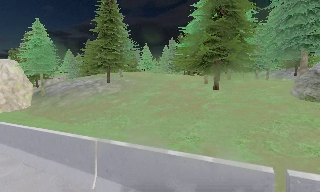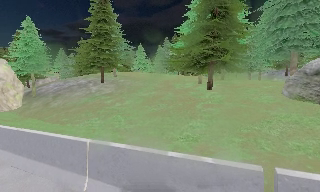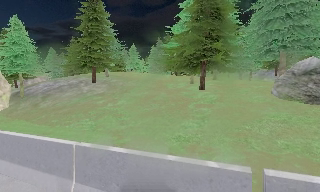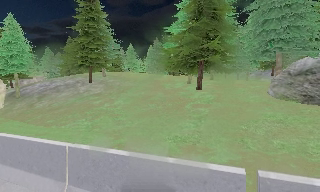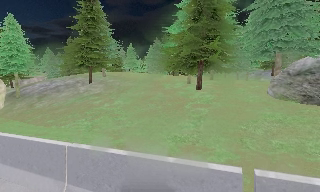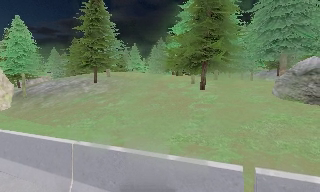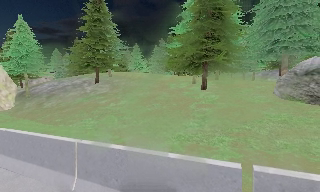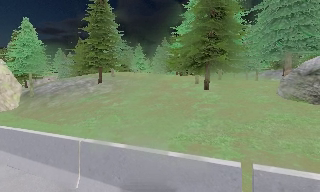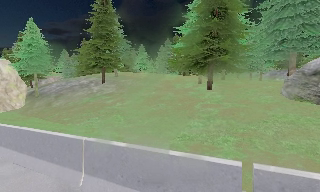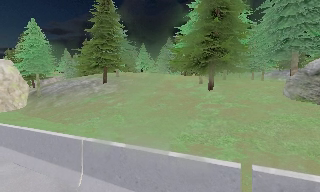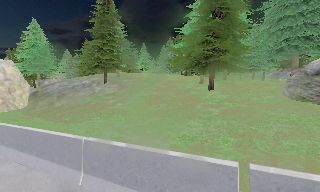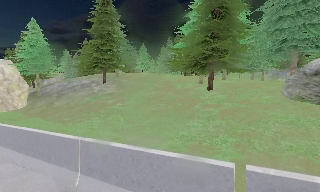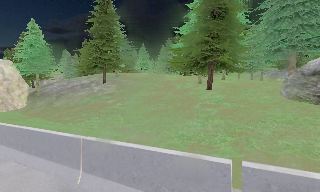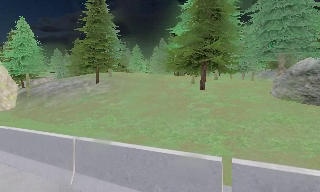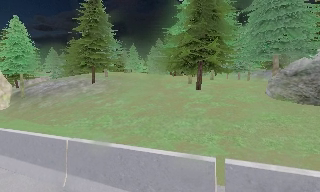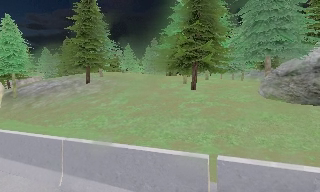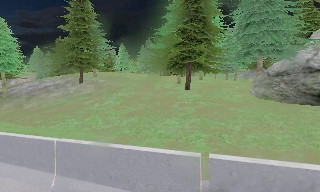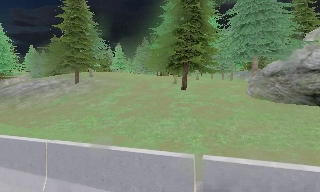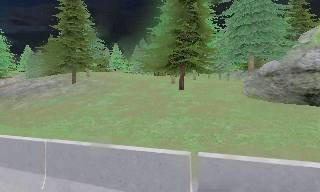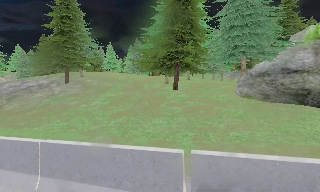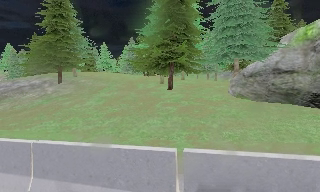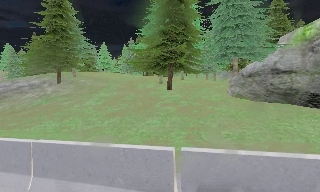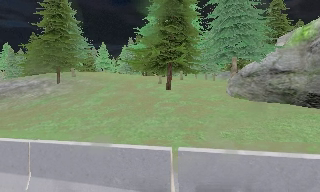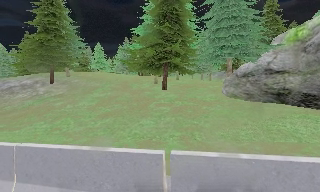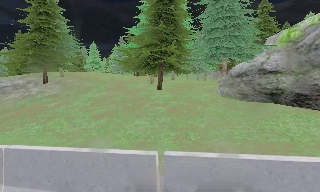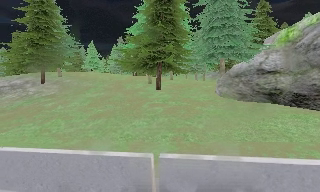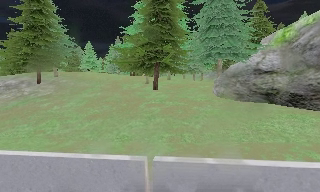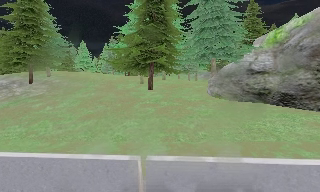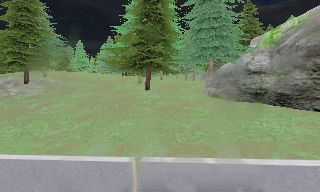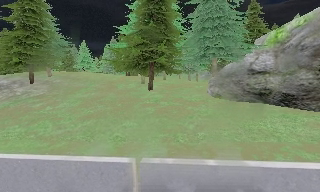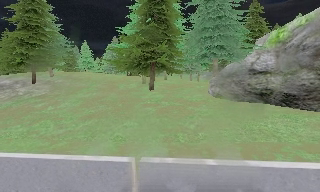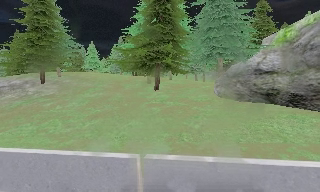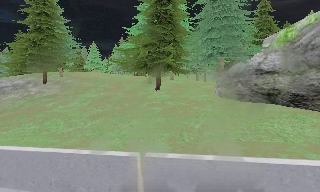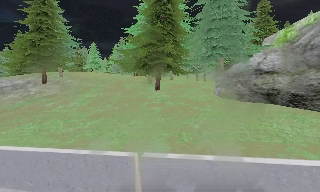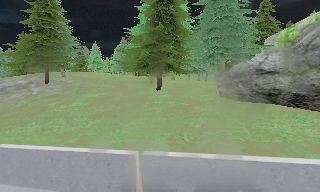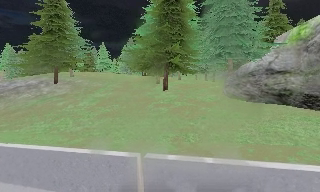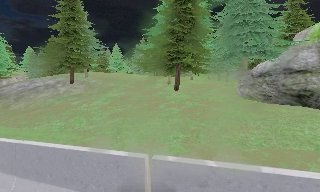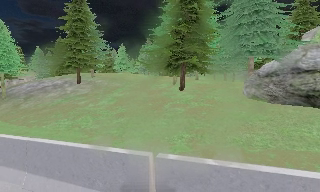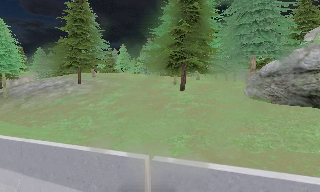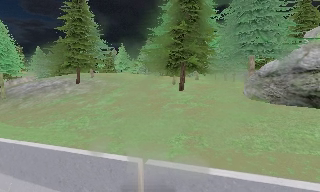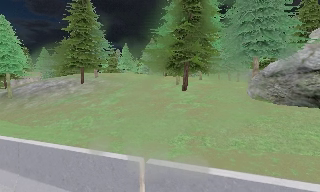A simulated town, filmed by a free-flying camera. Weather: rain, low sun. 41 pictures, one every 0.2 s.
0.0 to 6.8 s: The camera pans to its right, which is clockwise from overhead, by about 15 degrees. It travels to its right and backward, about 1.5 m, so close, fixed things drift to the left.
6.8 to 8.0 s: The scene slides to the right, as the camera pans about 10 degrees to its left.
The film runs backward here.
